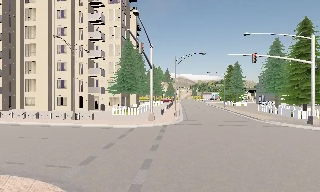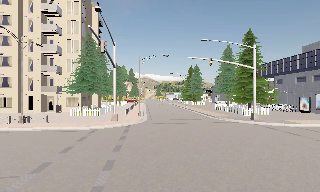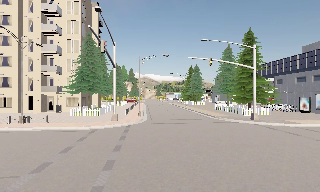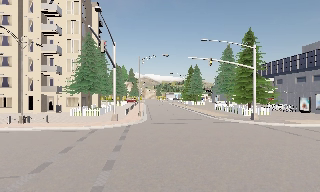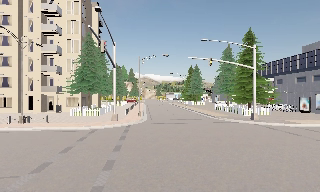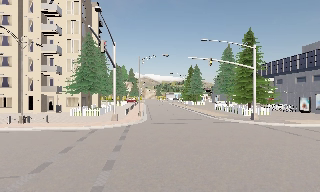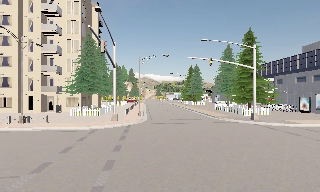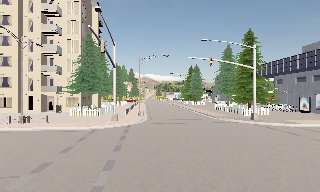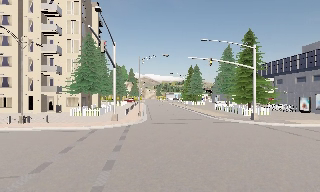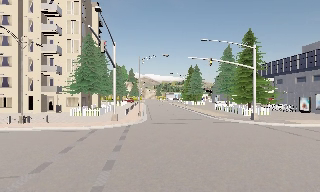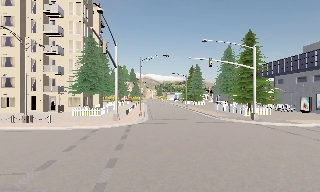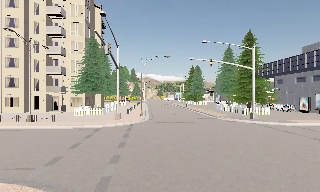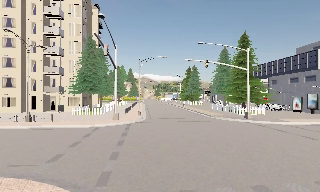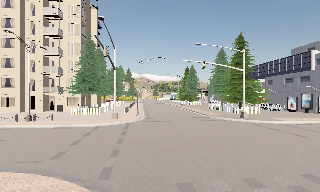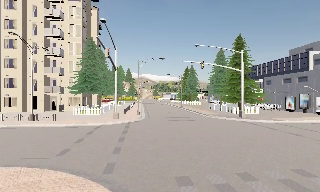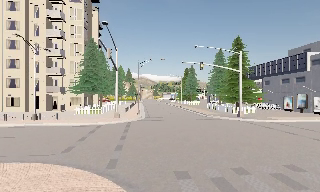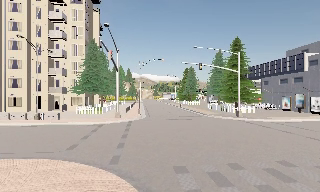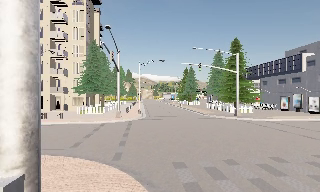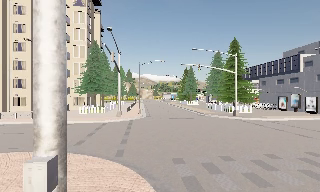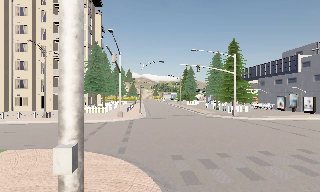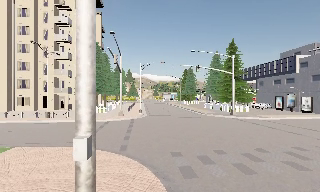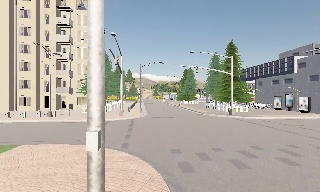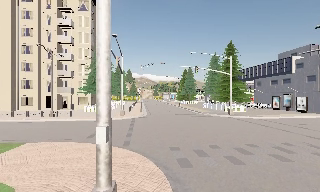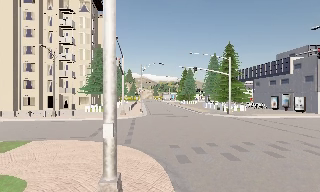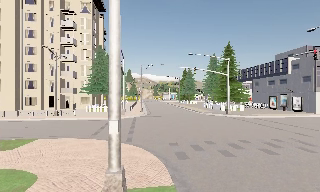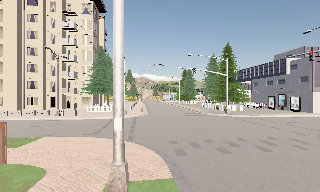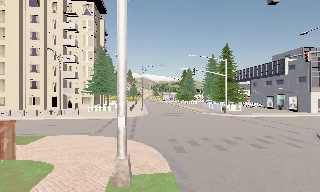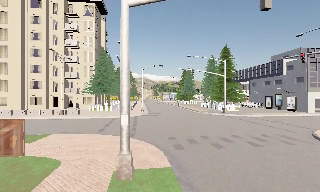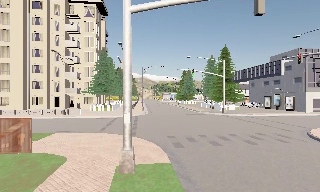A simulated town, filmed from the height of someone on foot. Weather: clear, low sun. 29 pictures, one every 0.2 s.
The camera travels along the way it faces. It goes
backward.
0.0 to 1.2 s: The camera swings to its right by about 15 degrees, and the scene slides to the left.
1.2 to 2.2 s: The camera travels backward, about 0.5 m, so what stands in front gets smaller. It gains speed.
2.2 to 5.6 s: The camera travels backward, about 7 m, so what stands in front gets smaller.
The film runs backward here.
